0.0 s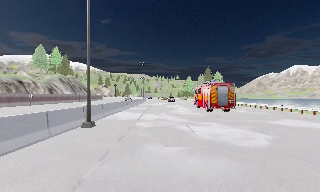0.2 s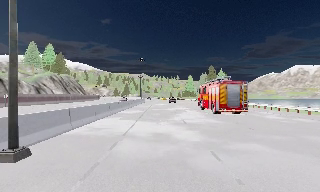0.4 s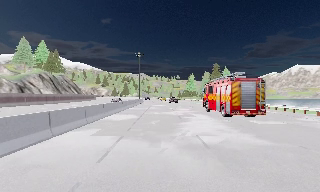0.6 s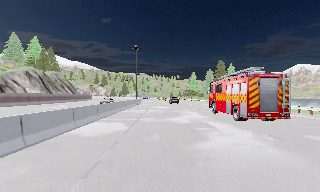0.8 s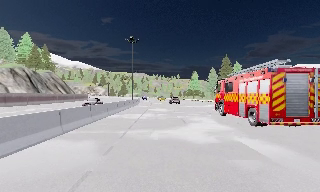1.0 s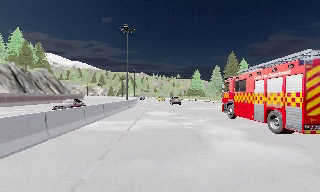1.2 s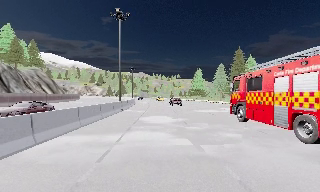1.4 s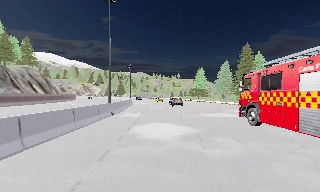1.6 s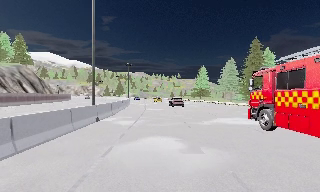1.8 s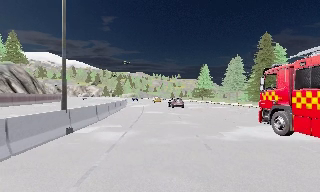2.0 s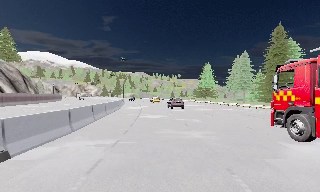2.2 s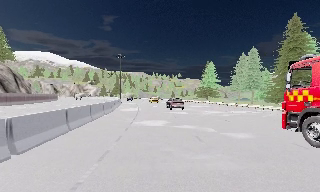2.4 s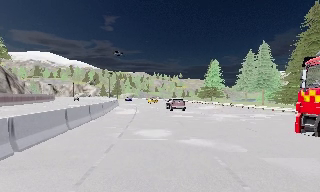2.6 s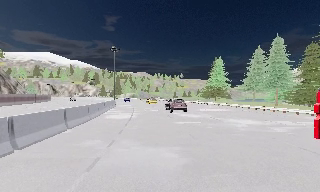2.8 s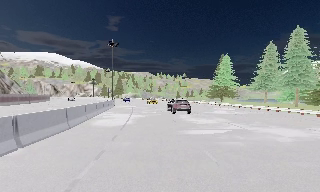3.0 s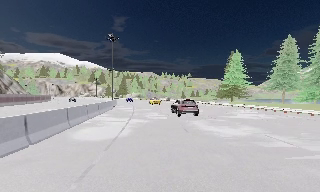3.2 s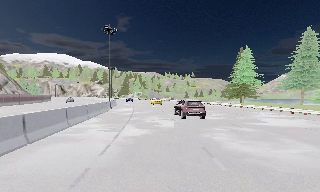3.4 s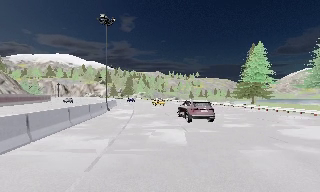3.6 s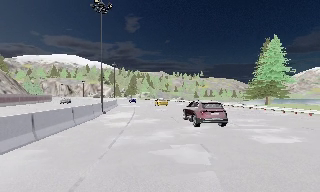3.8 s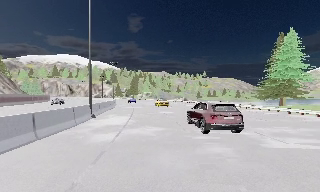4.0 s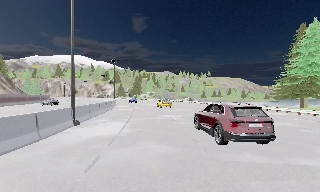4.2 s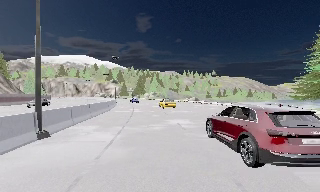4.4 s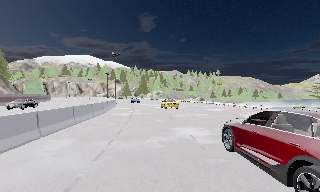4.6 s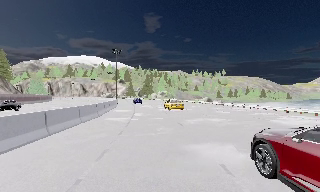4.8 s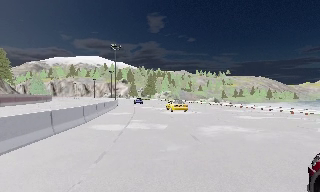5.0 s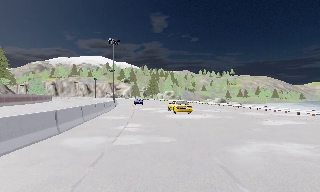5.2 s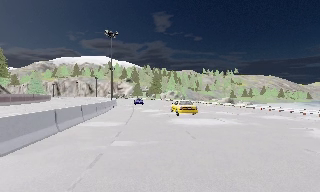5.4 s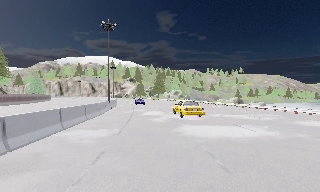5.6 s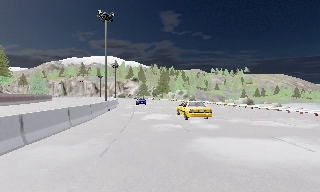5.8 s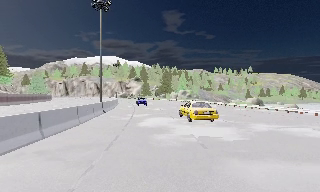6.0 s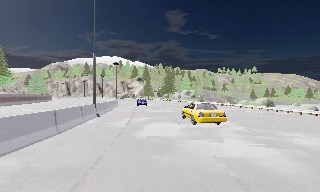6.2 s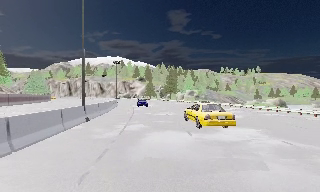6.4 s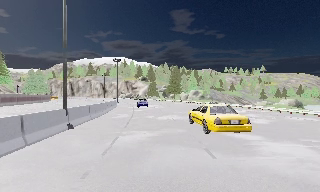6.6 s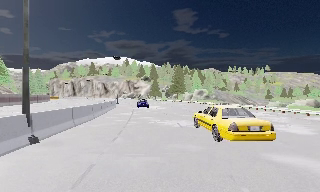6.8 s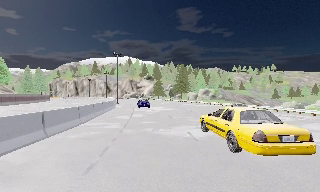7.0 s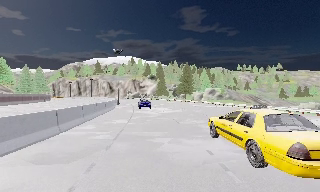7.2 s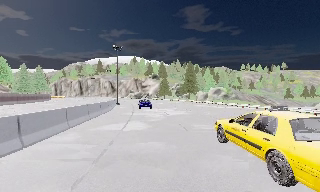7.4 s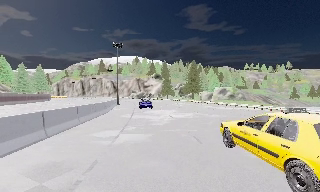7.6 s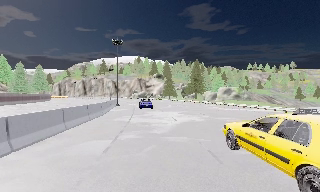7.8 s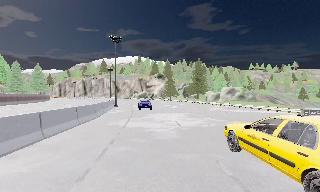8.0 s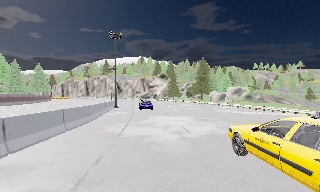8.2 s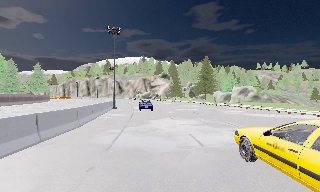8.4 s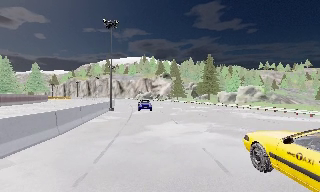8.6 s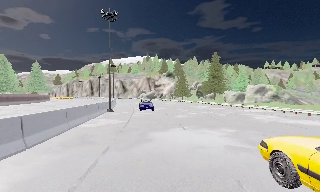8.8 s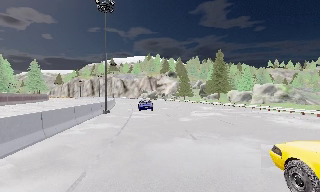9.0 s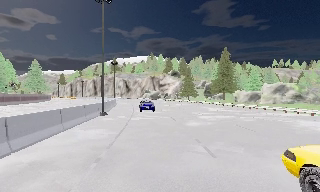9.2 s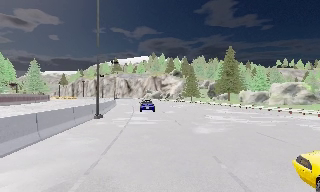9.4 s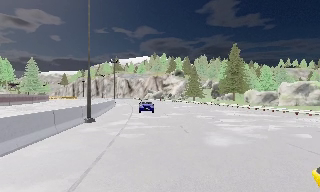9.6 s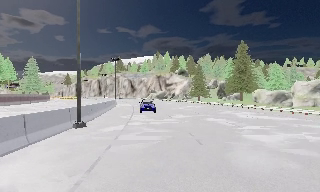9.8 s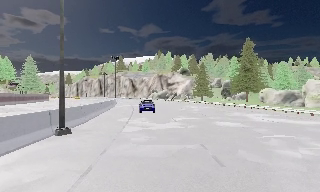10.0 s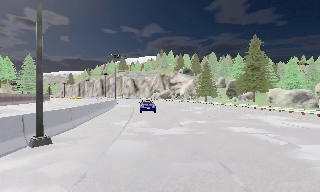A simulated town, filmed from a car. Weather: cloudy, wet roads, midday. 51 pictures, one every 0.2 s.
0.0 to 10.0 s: The scene slides to the right, as the camera pans about 35 degrees to its left. It travels forward, about 150 m. It loses speed.
The film runs forward here.
